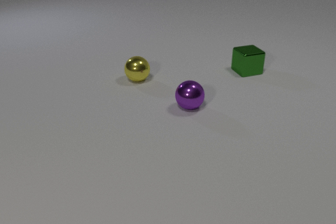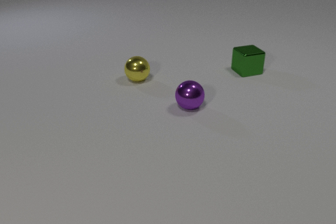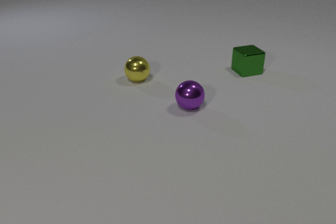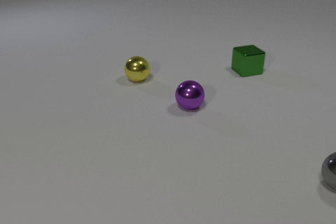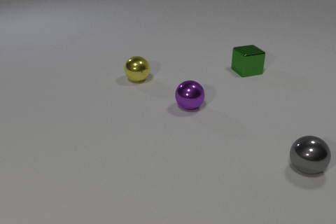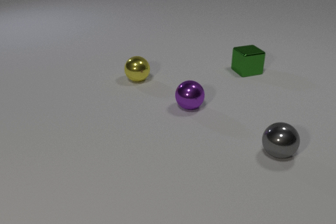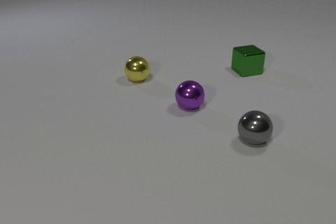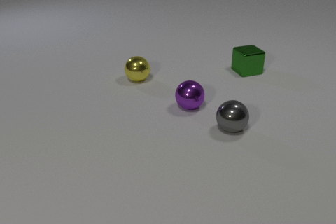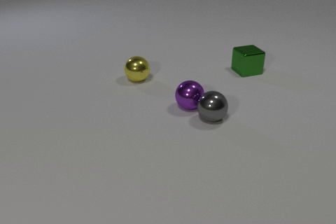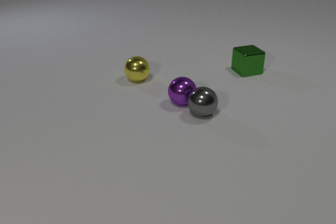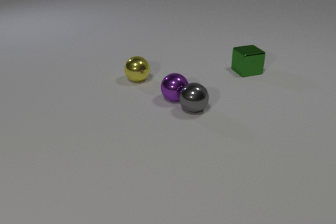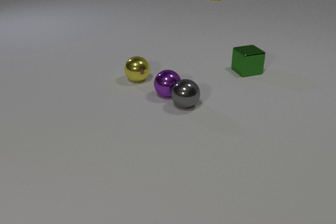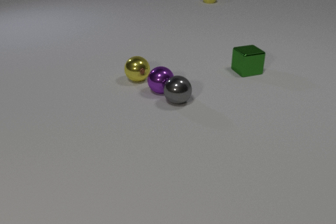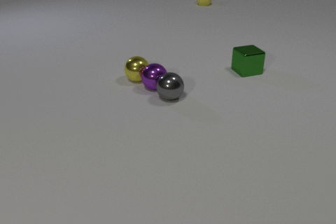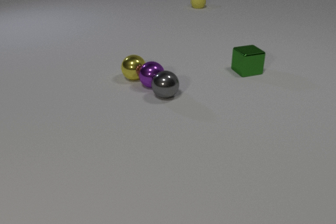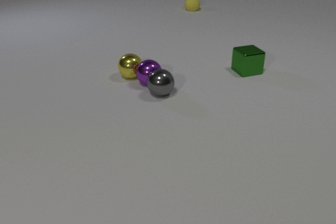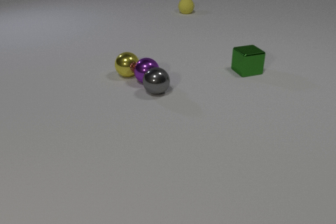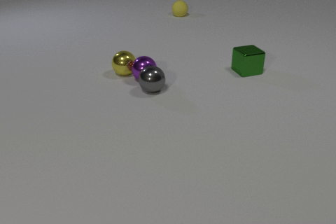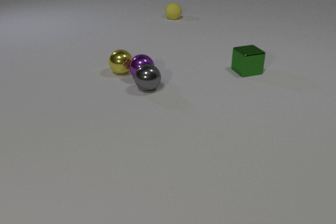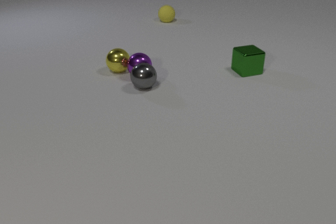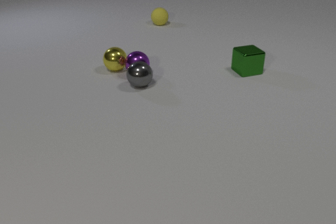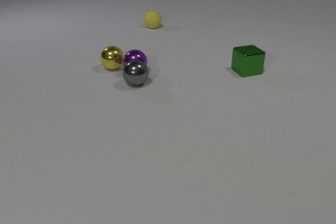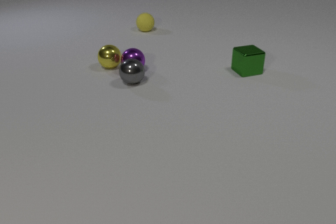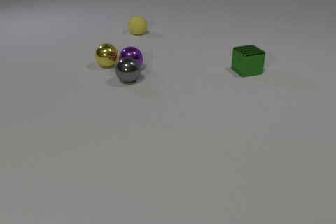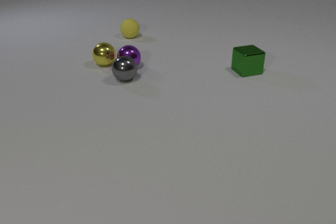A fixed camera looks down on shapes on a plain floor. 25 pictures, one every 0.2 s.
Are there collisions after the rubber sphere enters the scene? yes.
What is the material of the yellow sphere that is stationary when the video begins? metal.
What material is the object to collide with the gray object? metal.
0.0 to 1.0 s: The gray metal sphere comes in at the right edge, rolls to the left and away from the camera.
1.0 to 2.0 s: The gray metal sphere rolls to the left and away from the camera. The purple metal sphere rolls away from the camera and to the left. The gray metal sphere and the purple metal sphere collide.
2.0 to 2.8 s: The gray metal sphere rolls to the left and away from the camera. The purple metal sphere rolls away from the camera and to the left. The yellow rubber sphere rolls toward the camera and to the left. The purple metal sphere and the yellow metal sphere collide.
2.8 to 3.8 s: The gray metal sphere rolls to the left and away from the camera. The purple metal sphere rolls away from the camera and to the left. The yellow rubber sphere rolls toward the camera and to the left. The yellow metal sphere rolls away from the camera and to the left.
3.8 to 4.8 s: The gray metal sphere rolls away from the camera and to the left. The purple metal sphere rolls away from the camera and to the left. The yellow rubber sphere rolls toward the camera and to the left. The yellow metal sphere rolls away from the camera and to the left.
